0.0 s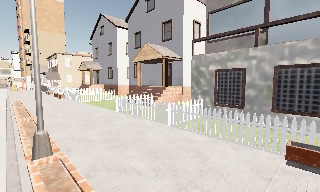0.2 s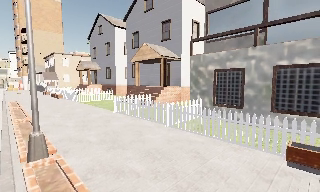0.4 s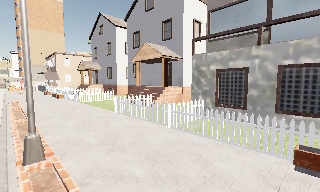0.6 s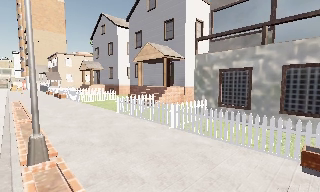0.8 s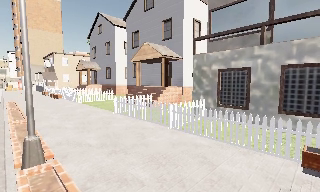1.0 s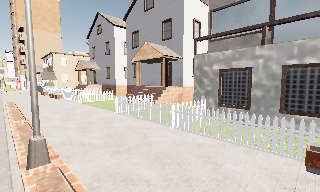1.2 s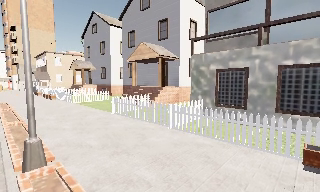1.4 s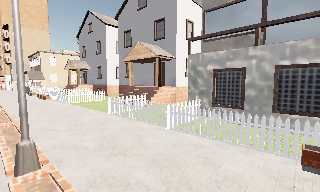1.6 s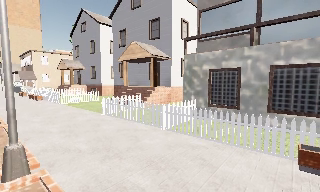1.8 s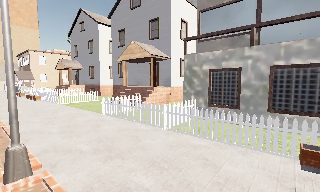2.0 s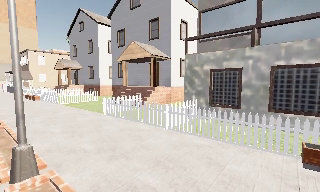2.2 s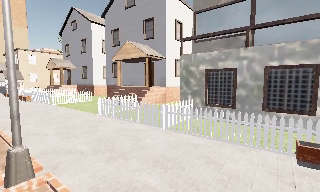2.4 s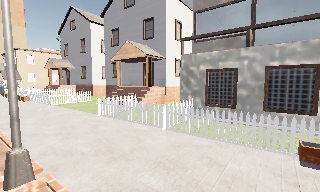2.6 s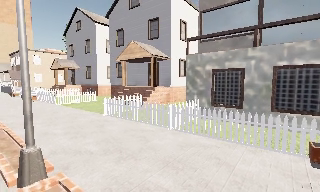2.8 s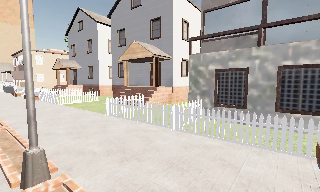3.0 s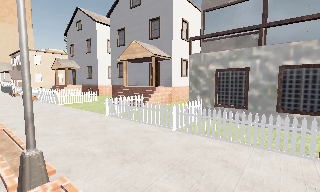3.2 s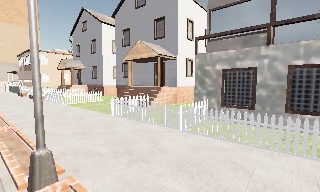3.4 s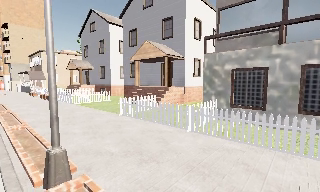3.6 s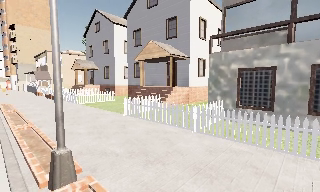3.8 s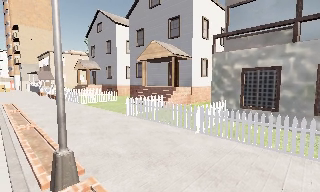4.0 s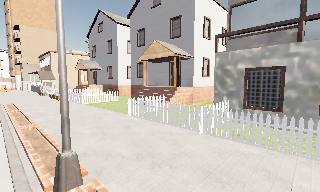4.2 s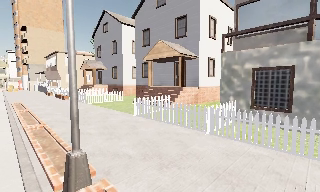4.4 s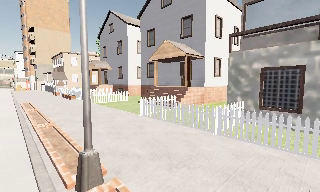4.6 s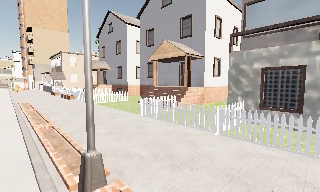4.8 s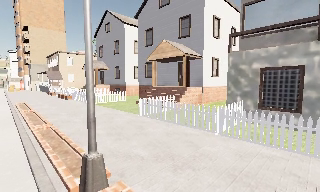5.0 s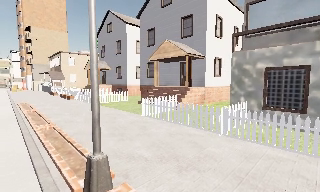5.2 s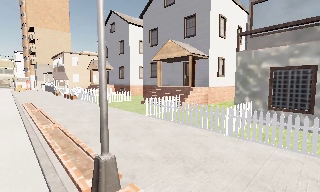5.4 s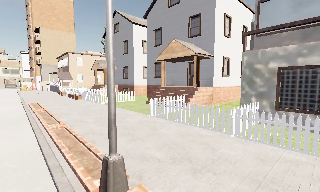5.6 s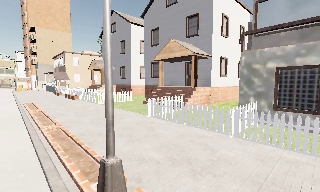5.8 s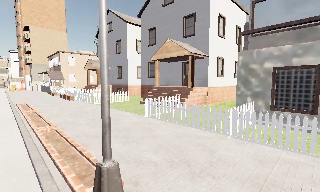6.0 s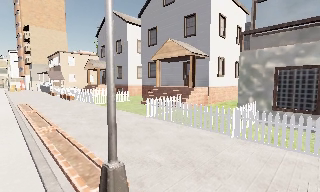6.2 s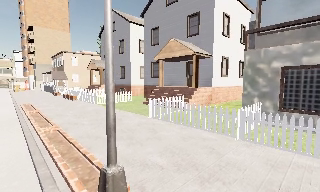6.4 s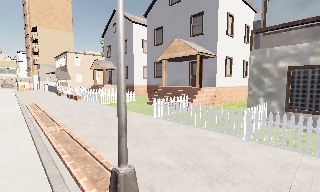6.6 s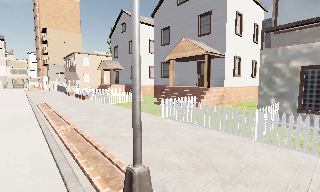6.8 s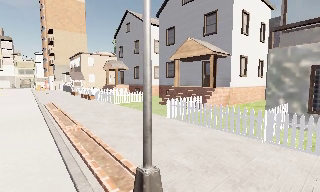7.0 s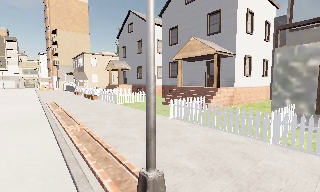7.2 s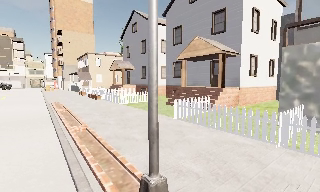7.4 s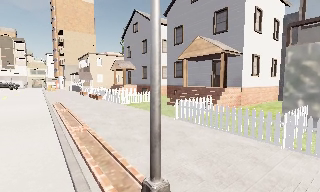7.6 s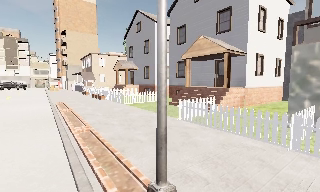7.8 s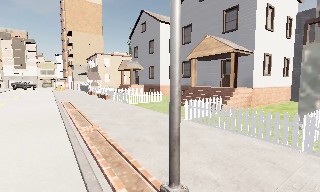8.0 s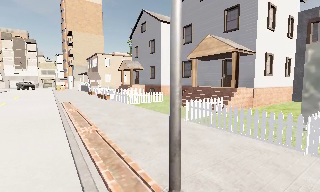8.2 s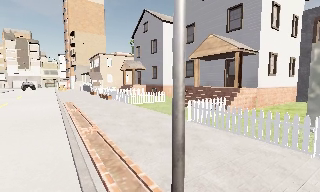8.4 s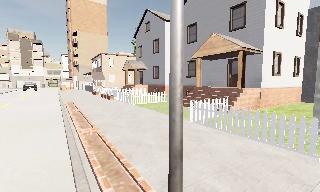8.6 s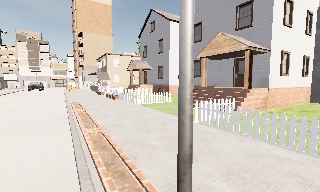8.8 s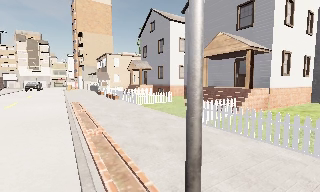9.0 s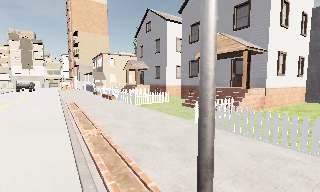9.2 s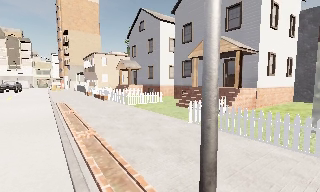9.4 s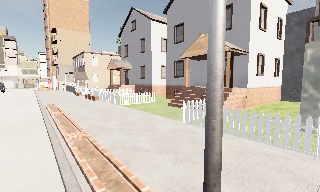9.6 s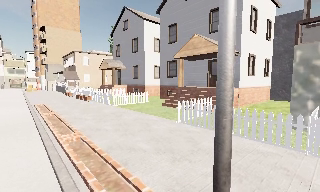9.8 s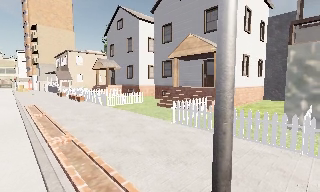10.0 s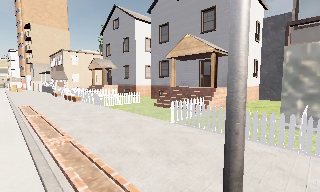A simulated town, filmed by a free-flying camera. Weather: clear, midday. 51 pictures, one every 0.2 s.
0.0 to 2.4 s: The camera travels to its left and forward, about 1 m.
2.4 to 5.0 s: The camera travels to its left, about 1 m, so close, fixed things drift to the right.
5.0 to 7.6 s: The camera travels forward and to its left, about 1 m, so what stands in front looms larger.
7.6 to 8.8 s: The camera travels forward, about 0.5 m, so what stands in front looms larger.
8.8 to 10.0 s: The camera swings to its right by about 15 degrees, and the scene slides to the left. It travels to its left, about 0.5 m.
The film runs forward here.
